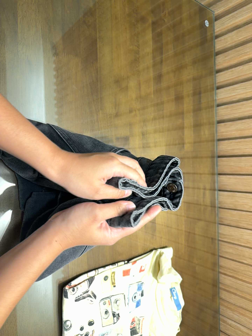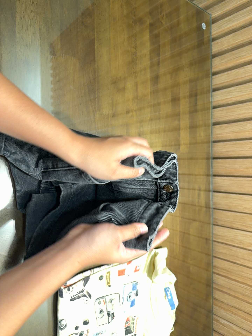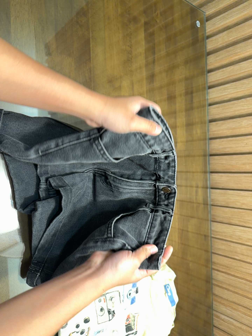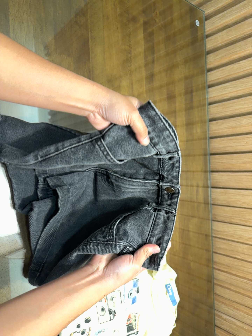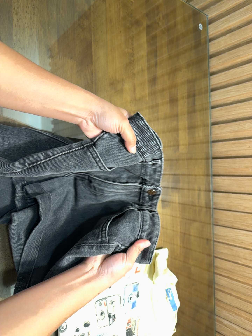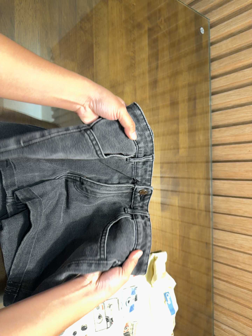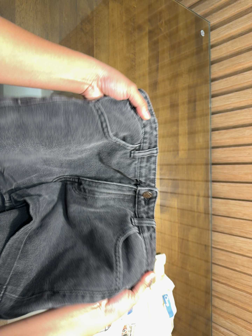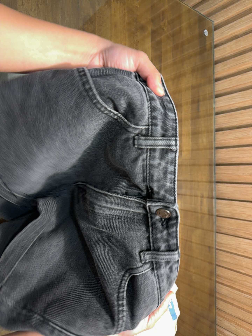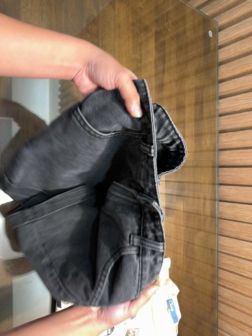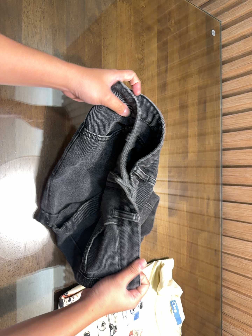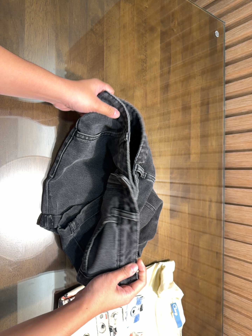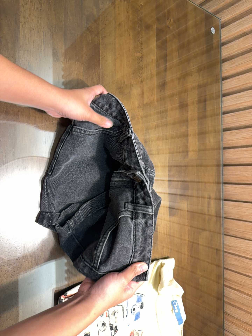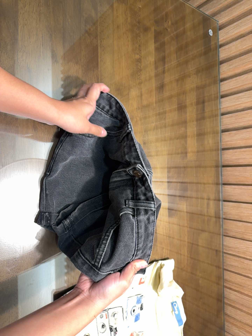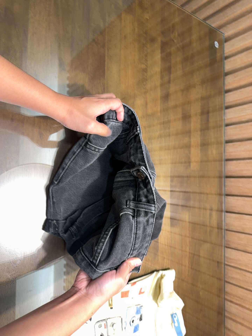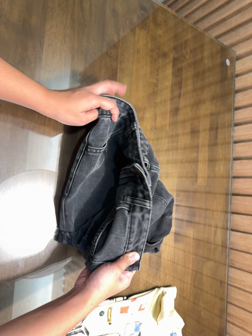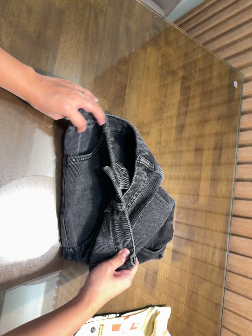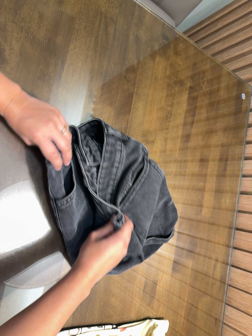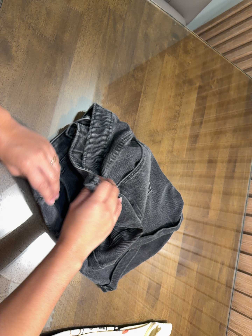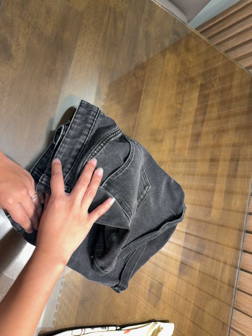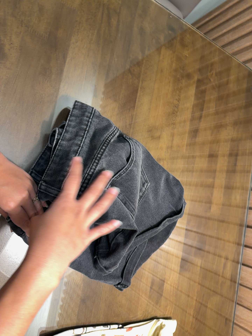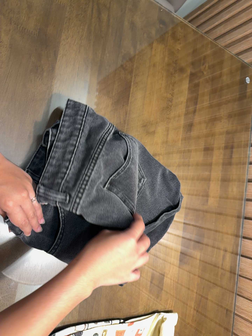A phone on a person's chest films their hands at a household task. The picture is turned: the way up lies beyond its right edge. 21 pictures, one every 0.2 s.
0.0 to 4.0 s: The camera's aim tips toward the top of its view by about 10 degrees, and the scene shifts downward. It rolls about its line of sight by about 10 degrees, and the scene rotates clockwise.
The film runs backward here.
